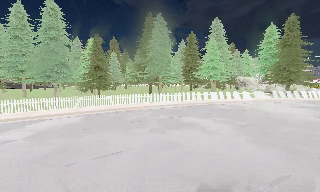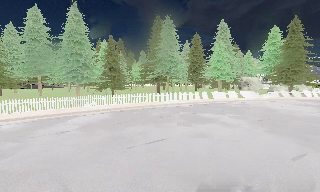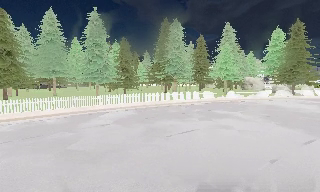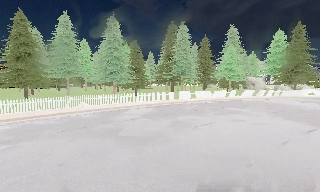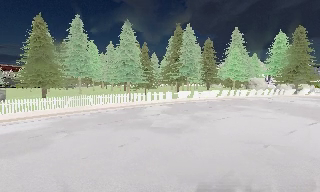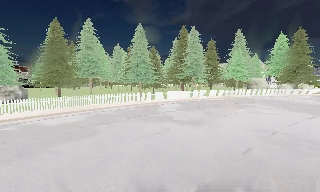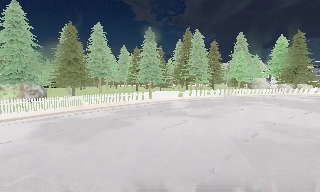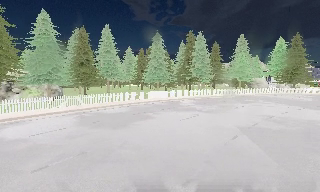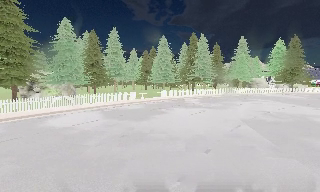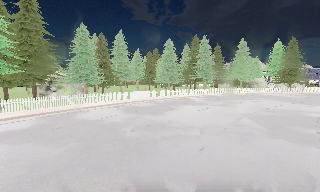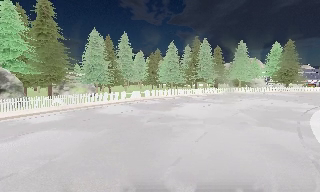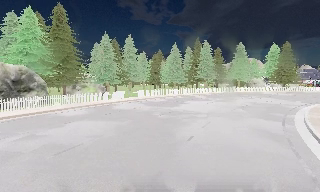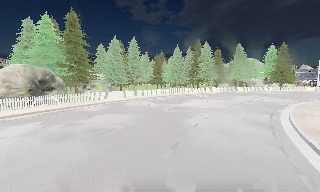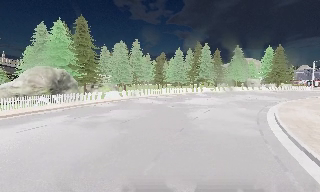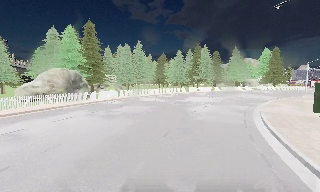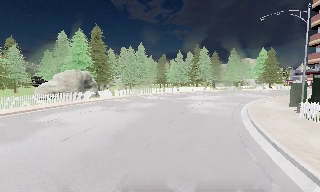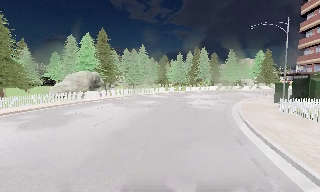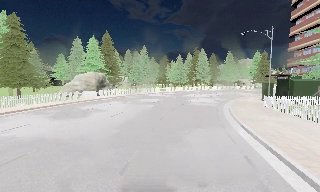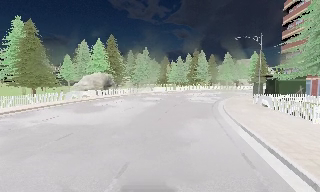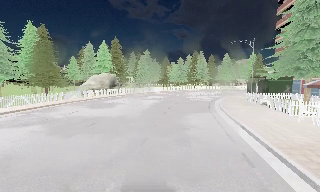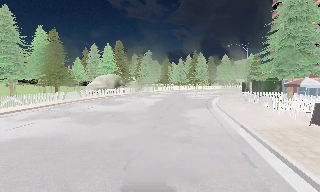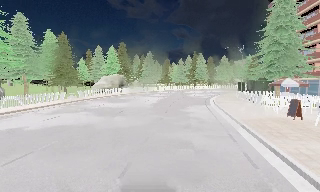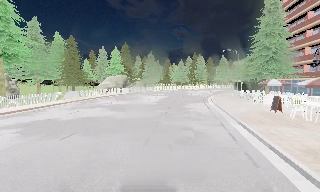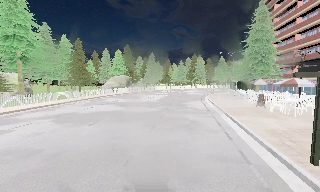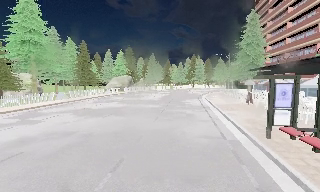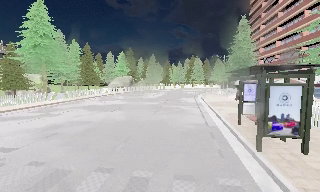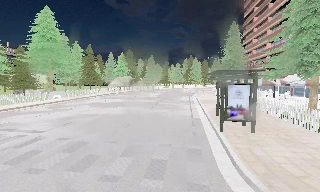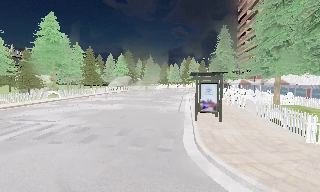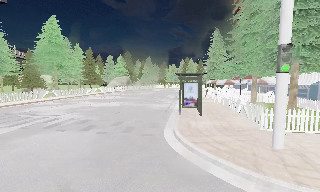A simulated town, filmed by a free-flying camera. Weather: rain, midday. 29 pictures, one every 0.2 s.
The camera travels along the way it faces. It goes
backward.
0.0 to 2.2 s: The camera travels backward and to its left, about 20 m, so what stands in front gets smaller.
2.2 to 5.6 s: The camera travels backward, about 35 m, so what stands in front gets smaller.
The film runs backward here.
